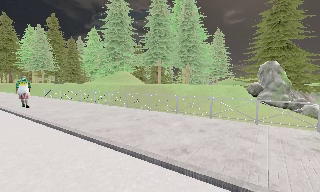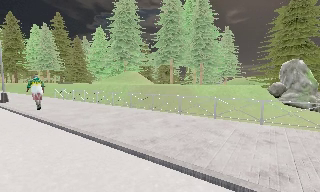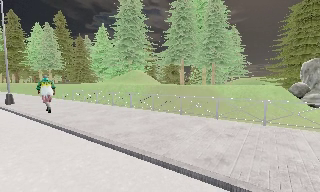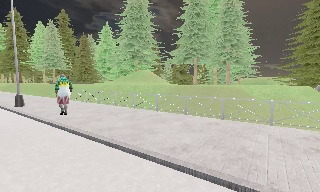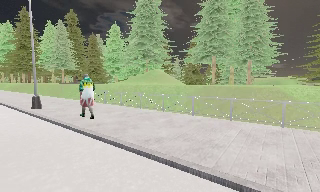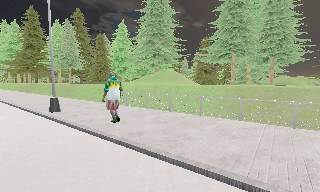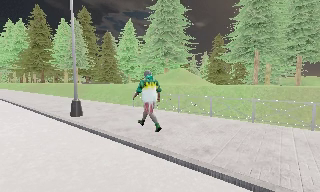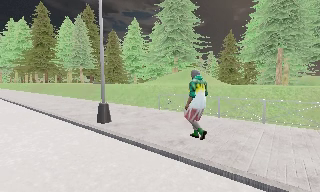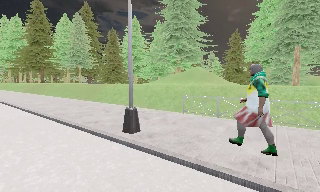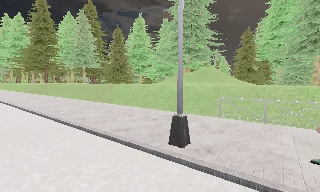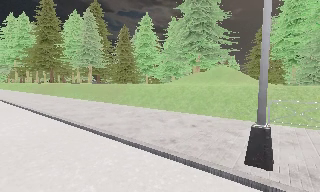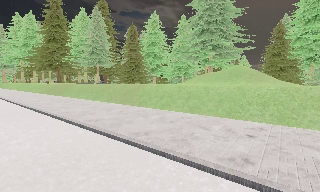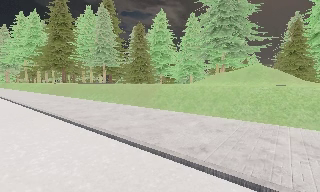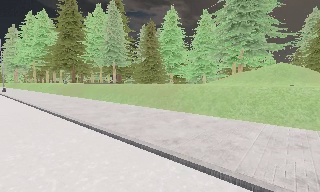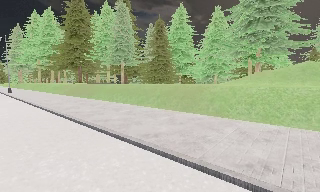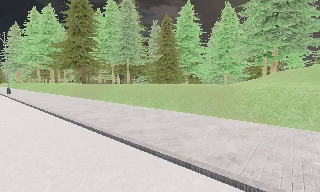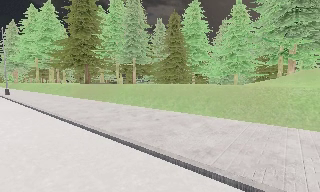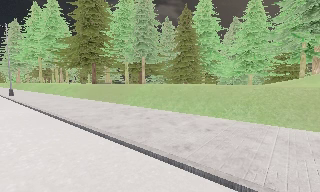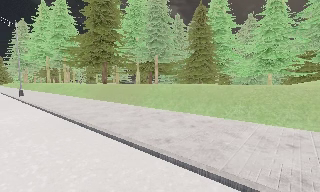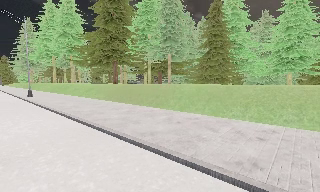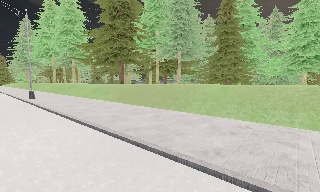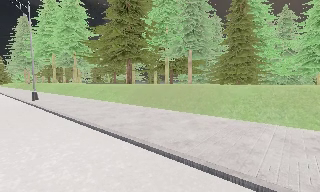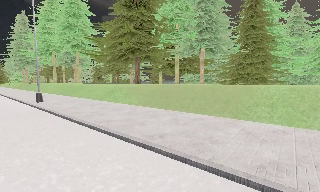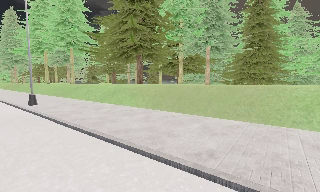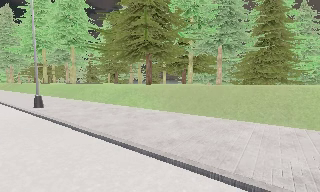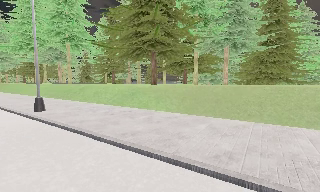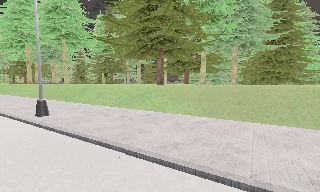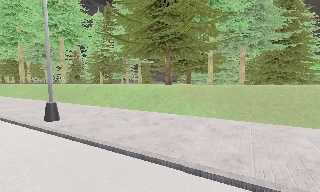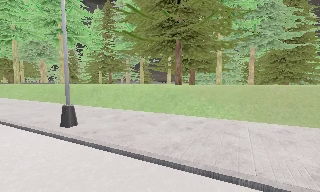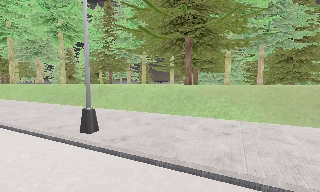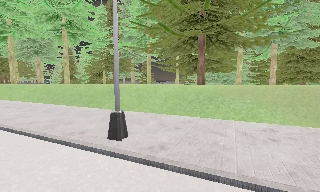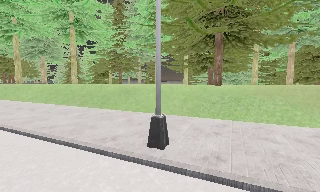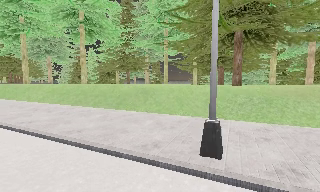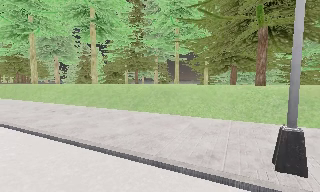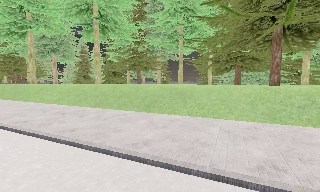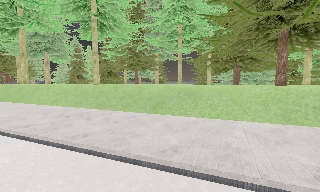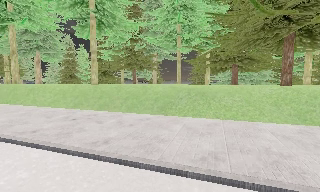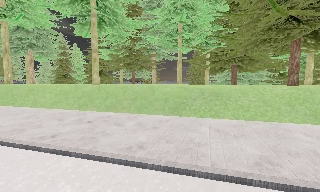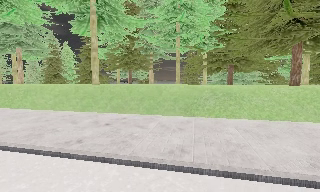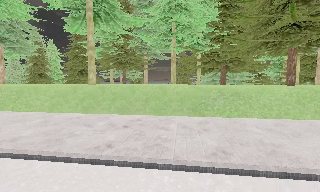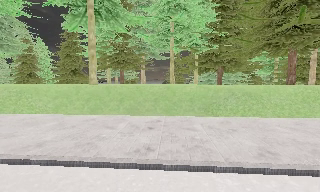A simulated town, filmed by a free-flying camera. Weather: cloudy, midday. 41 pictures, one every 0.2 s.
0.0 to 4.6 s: The camera travels to its left and forward, about 40 m, so close, fixed things drift to the right.
4.6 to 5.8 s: The camera pans to its right, which is clockwise from overhead, by about 10 degrees. It travels to its left and forward, about 9 m, so close, fixed things drift to the right.
5.8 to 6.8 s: The camera travels to its left and forward, about 6 m, so close, fixed things drift to the right.
6.8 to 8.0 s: The camera pans to its right, which is clockwise from overhead, by about 20 degrees. It travels to its left, about 6 m.
The film runs forward here.
